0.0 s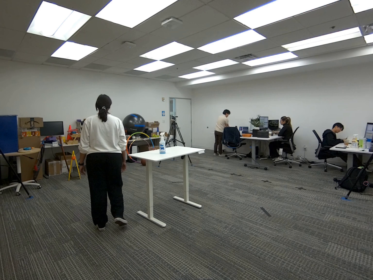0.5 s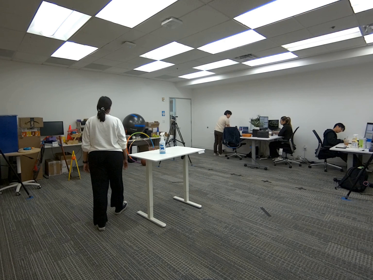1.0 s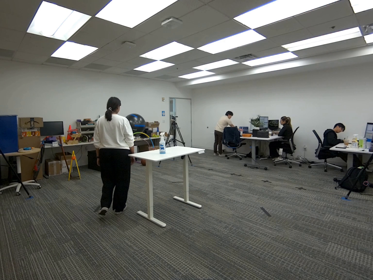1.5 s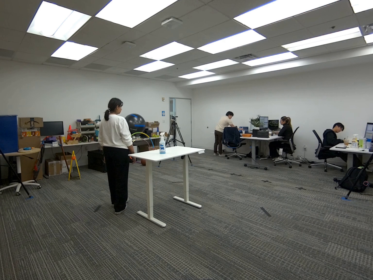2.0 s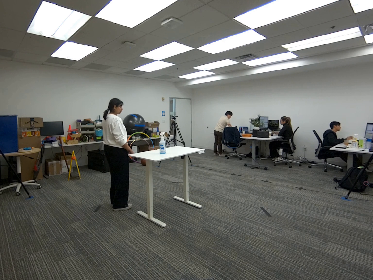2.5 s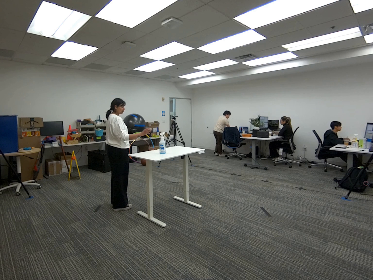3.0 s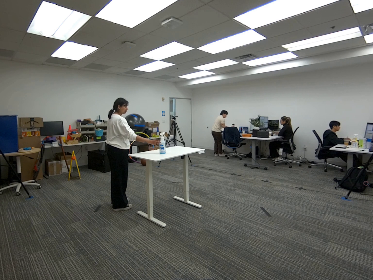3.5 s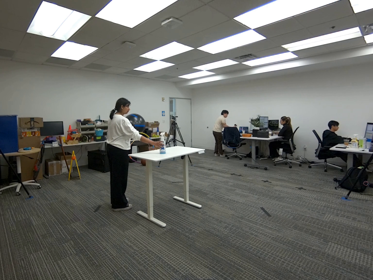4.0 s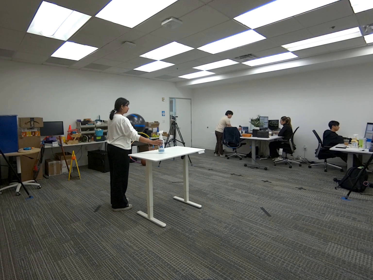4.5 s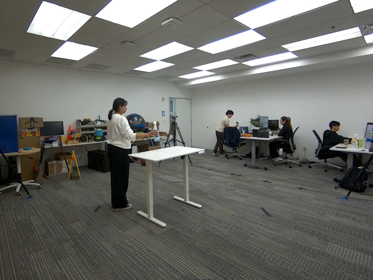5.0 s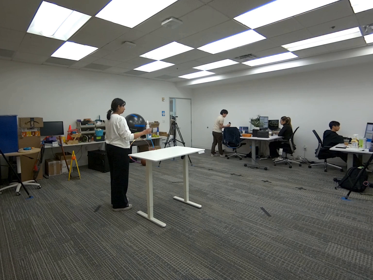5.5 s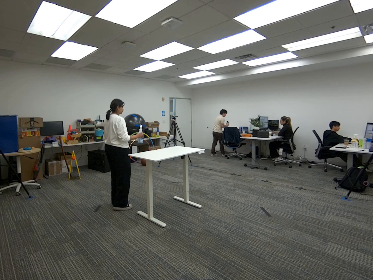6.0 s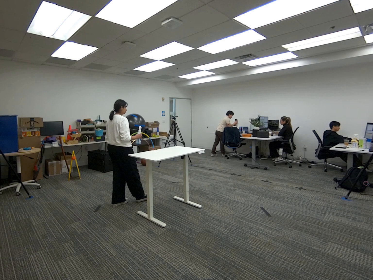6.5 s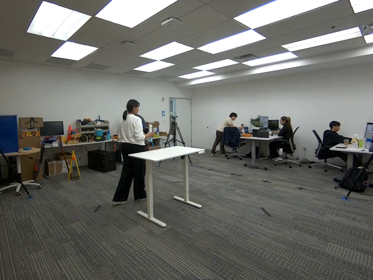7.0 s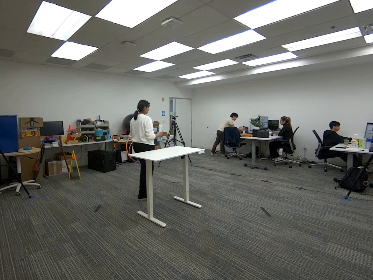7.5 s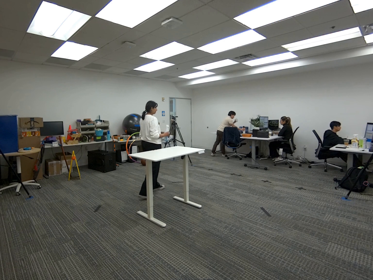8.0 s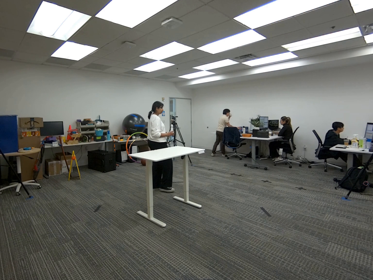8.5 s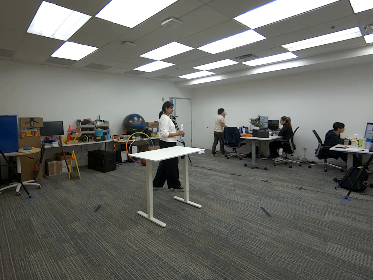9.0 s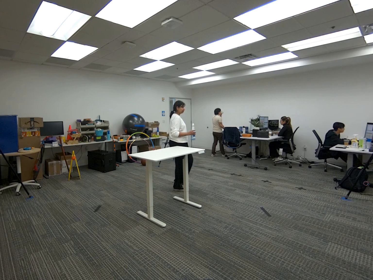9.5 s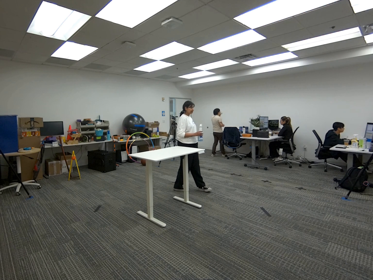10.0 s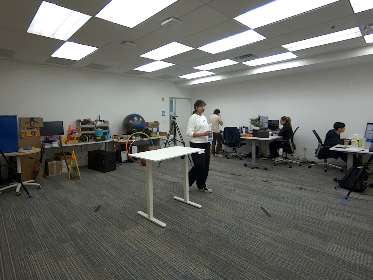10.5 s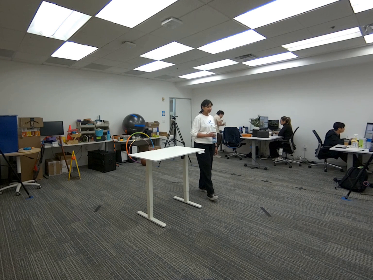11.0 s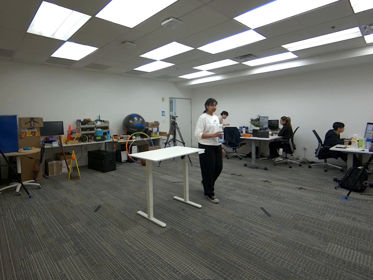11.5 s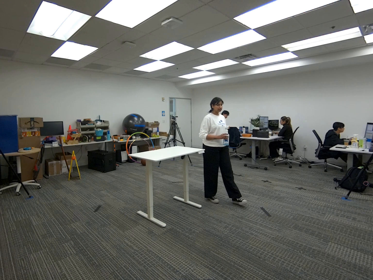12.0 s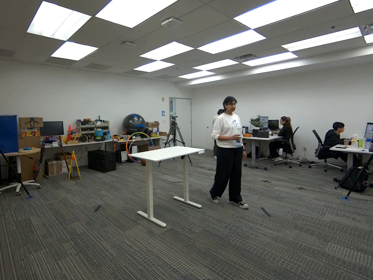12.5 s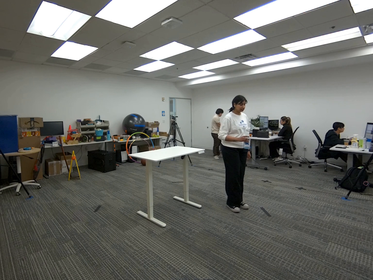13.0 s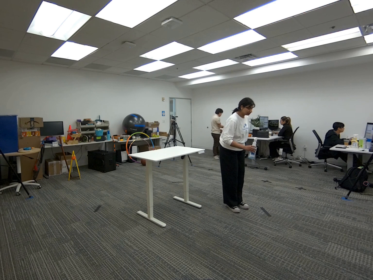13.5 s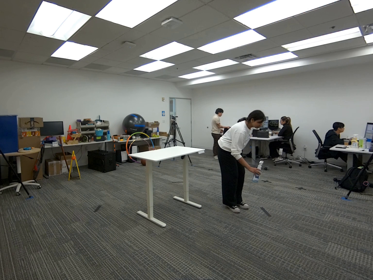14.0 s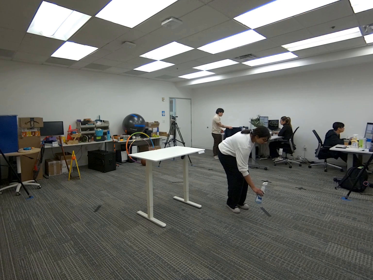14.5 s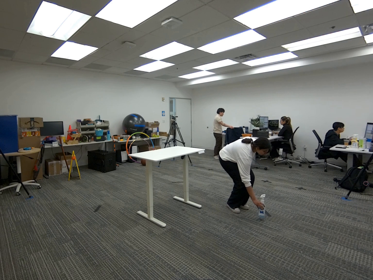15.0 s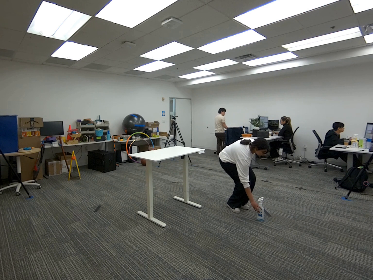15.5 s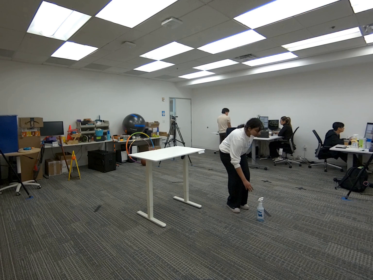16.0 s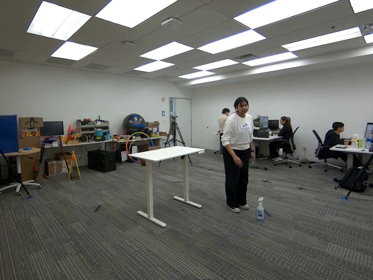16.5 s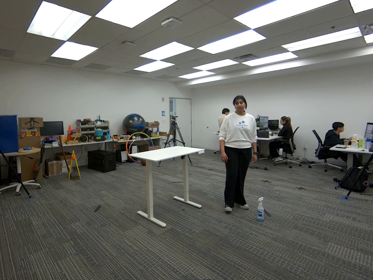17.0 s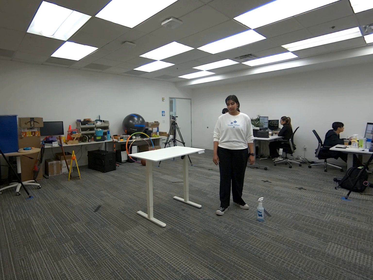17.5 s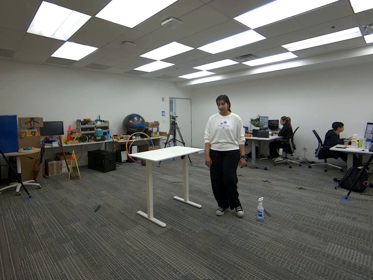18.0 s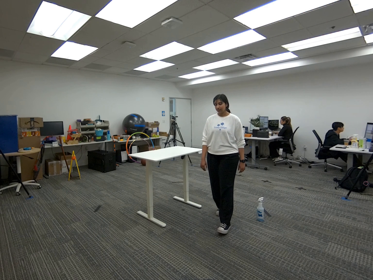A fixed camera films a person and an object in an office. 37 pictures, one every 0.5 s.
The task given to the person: Walk to the spray bottle on the white desk, pick up the spray bottle with your right hand and place it on the ground.
